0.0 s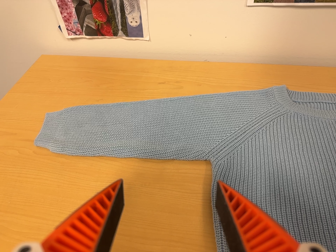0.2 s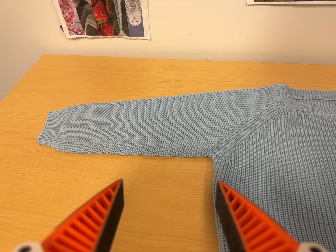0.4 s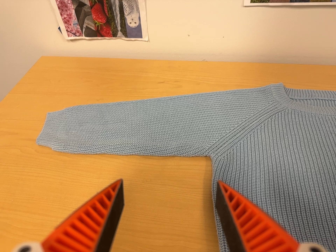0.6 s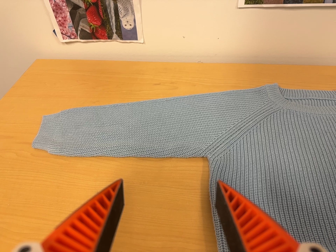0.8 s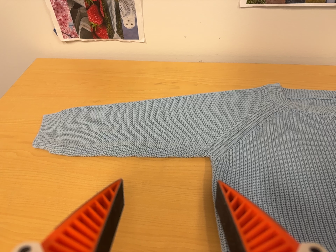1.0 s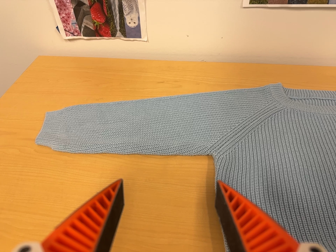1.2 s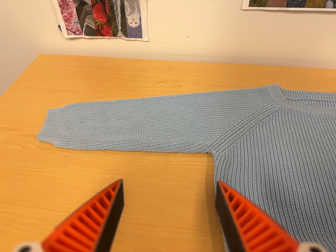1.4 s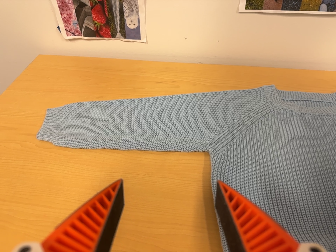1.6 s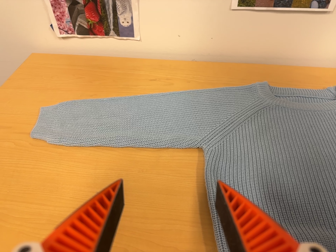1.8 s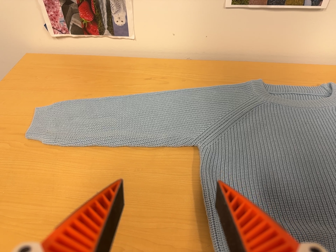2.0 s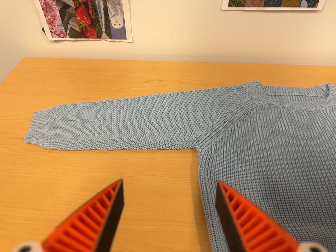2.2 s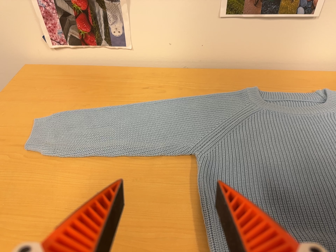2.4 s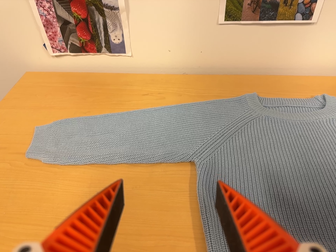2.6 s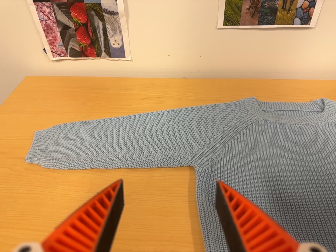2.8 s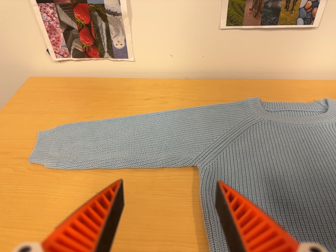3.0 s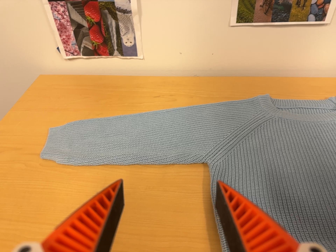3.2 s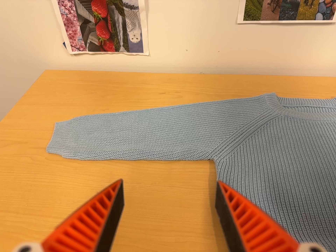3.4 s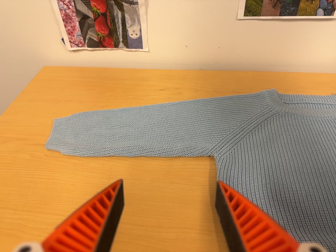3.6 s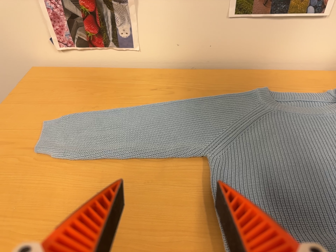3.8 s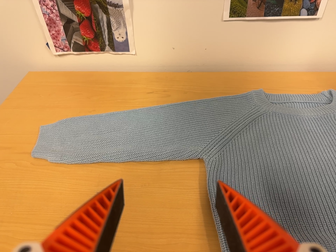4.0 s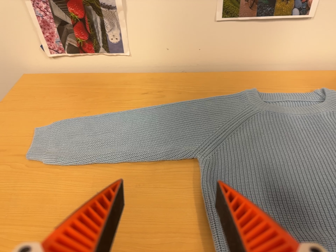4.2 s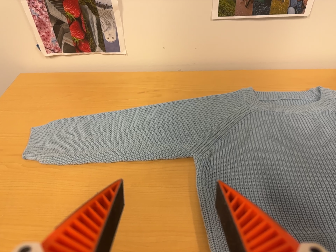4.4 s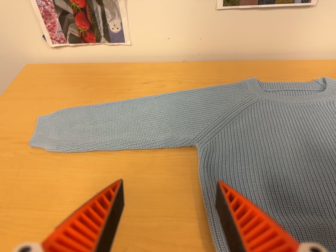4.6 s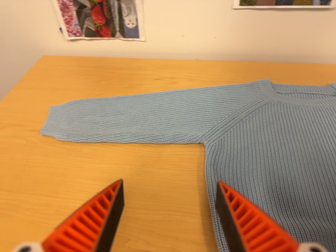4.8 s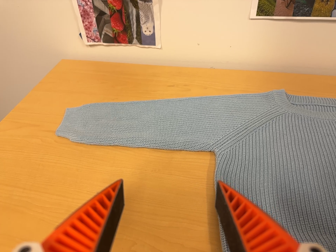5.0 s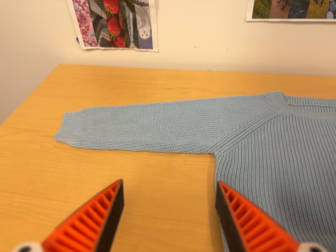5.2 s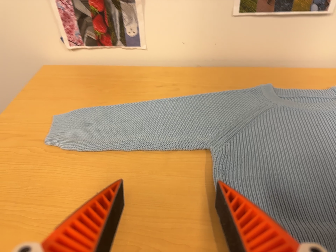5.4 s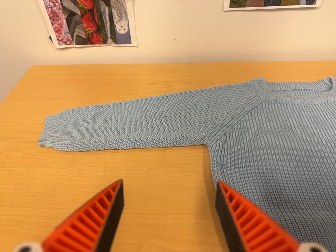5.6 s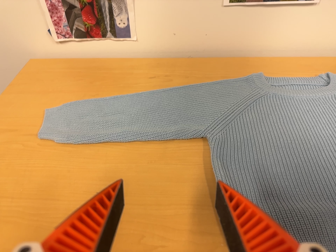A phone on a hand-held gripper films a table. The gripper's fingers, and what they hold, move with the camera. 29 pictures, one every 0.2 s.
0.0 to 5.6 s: The camera travels toward the bottom of its view, to its left and backward, about 8 cm.
The film runs backward here.
